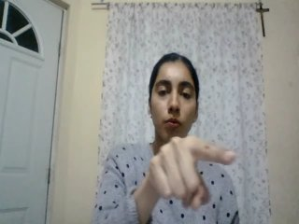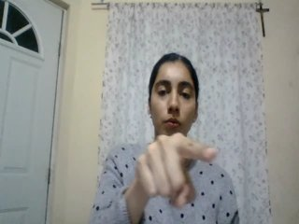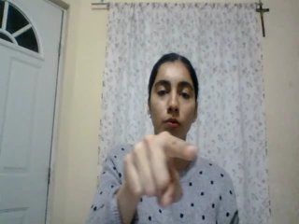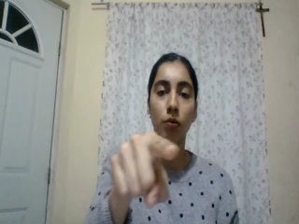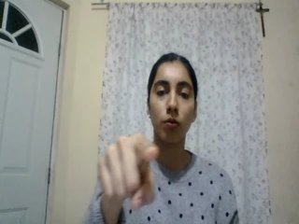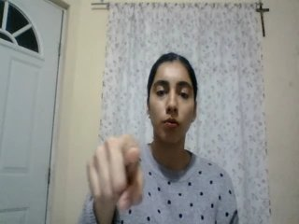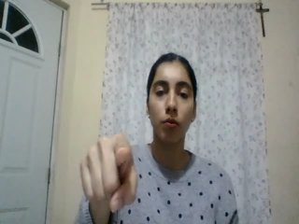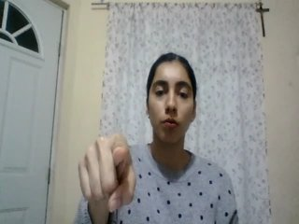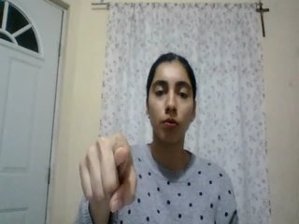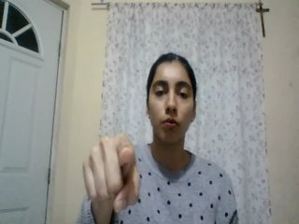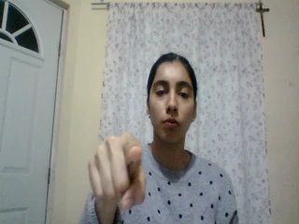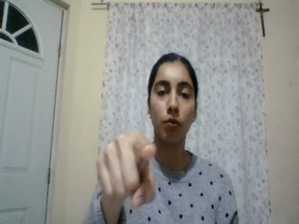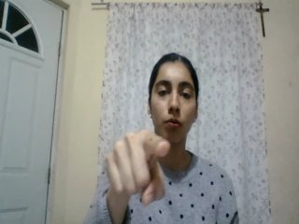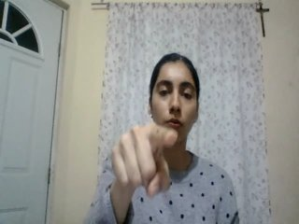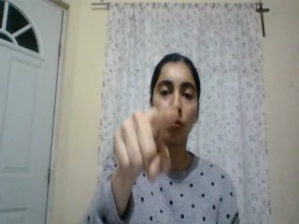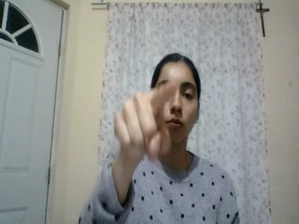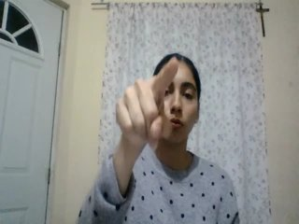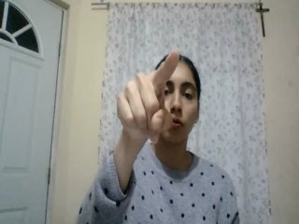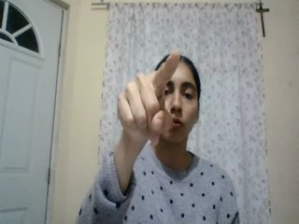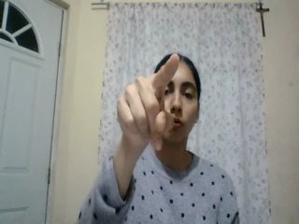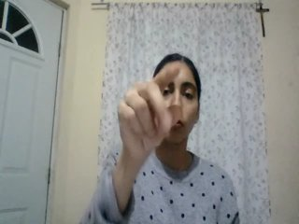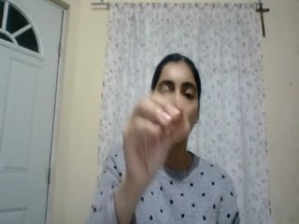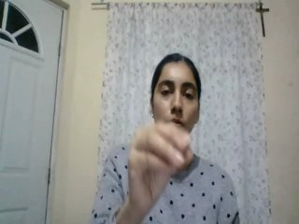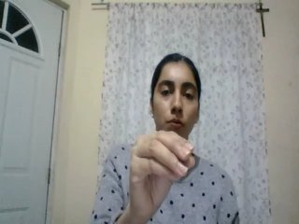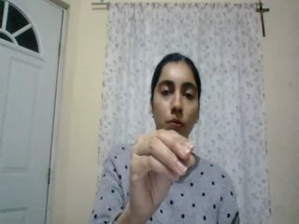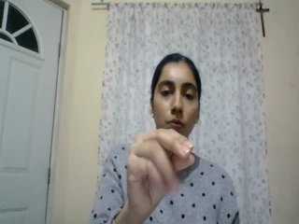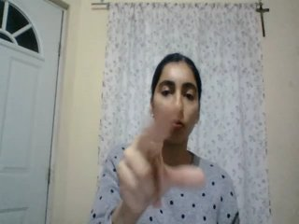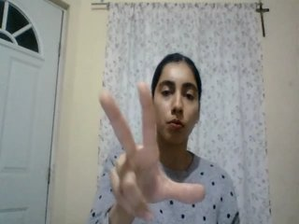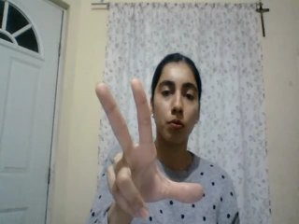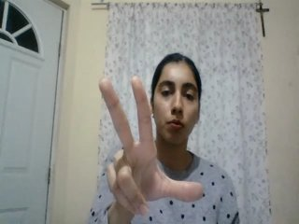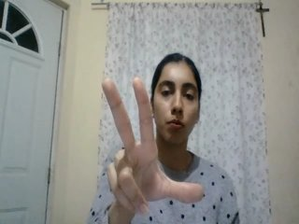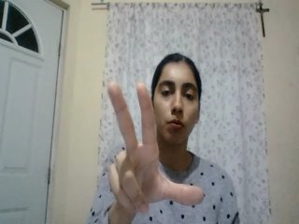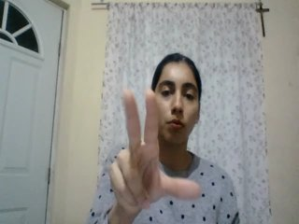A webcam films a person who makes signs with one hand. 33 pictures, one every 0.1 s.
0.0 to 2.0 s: Pointing with one finger.
2.1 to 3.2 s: Zoom in.
